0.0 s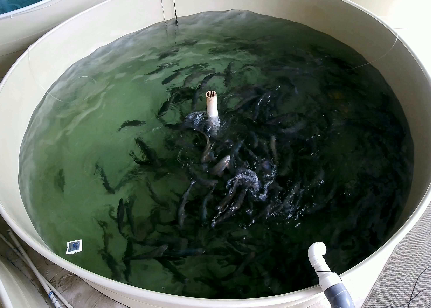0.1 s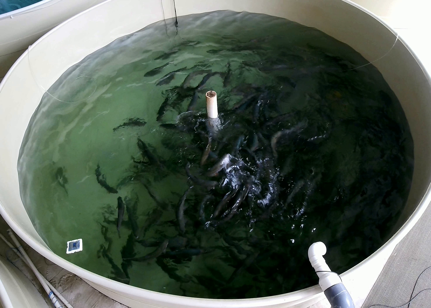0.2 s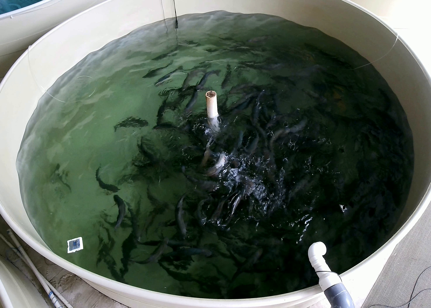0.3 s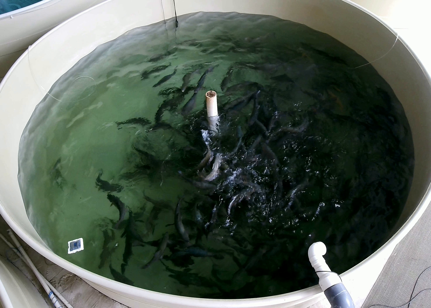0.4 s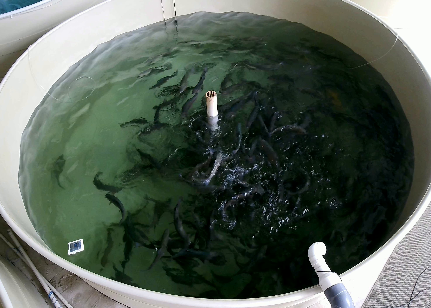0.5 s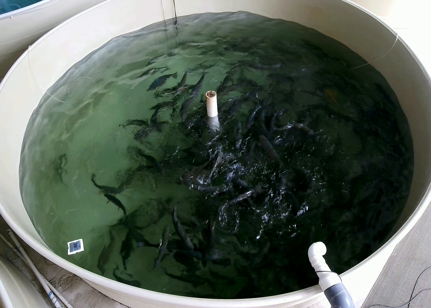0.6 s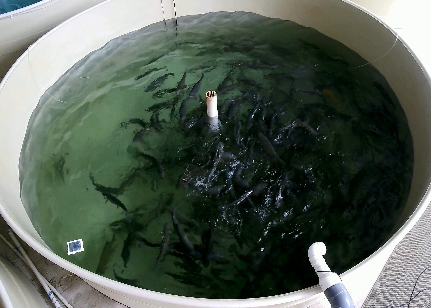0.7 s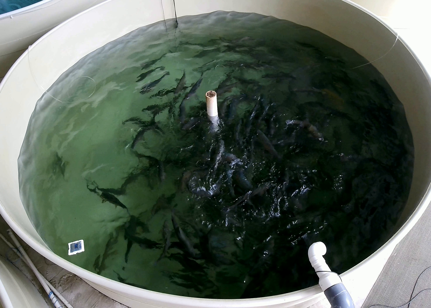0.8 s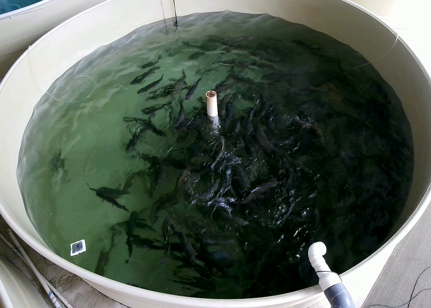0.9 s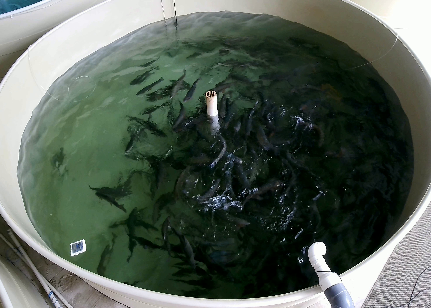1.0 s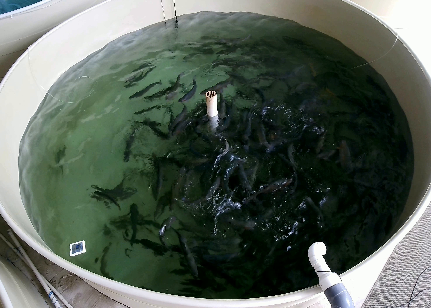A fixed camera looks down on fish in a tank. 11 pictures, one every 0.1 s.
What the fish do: Weak feeding.
